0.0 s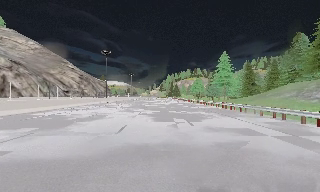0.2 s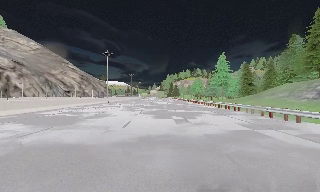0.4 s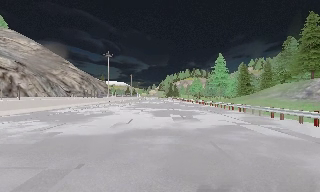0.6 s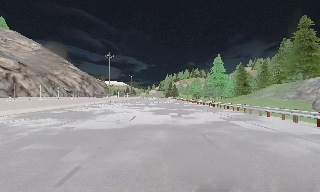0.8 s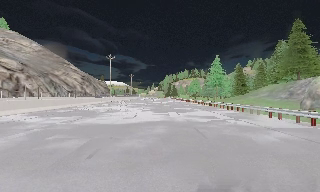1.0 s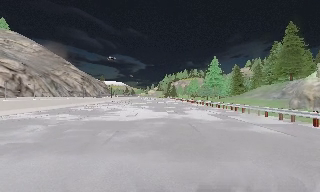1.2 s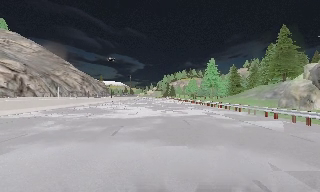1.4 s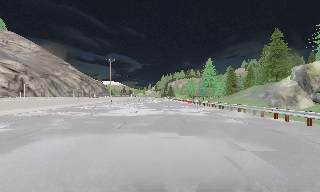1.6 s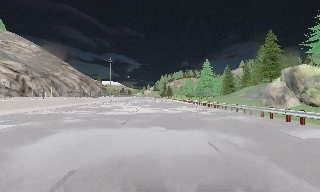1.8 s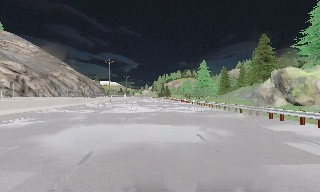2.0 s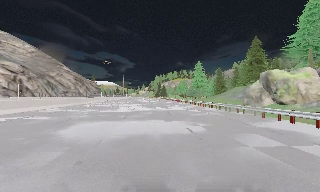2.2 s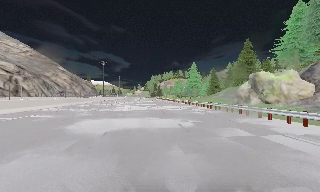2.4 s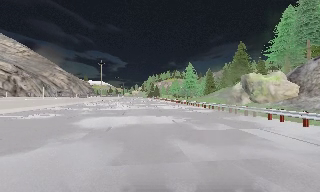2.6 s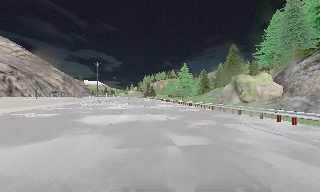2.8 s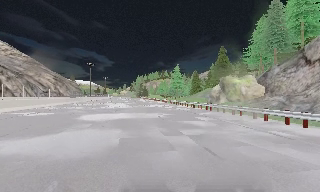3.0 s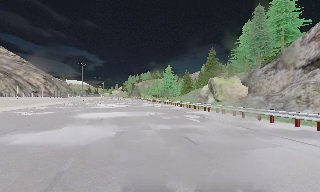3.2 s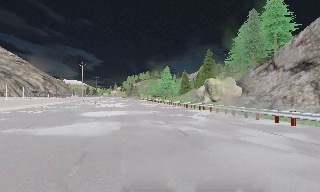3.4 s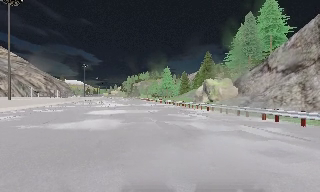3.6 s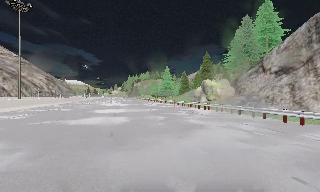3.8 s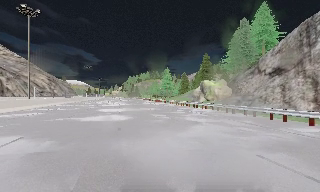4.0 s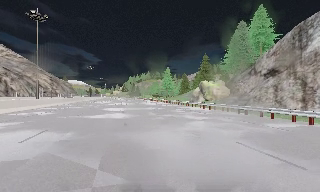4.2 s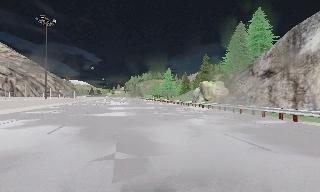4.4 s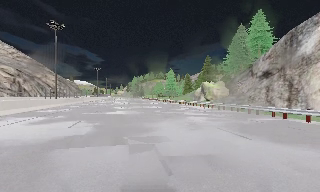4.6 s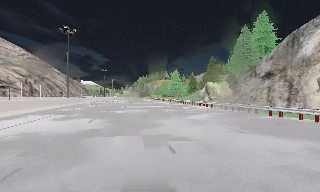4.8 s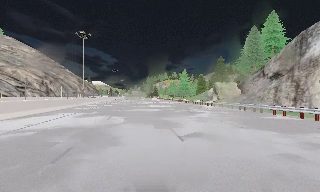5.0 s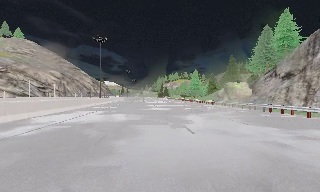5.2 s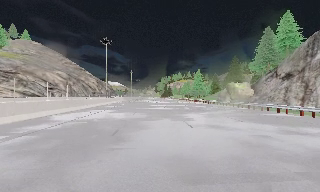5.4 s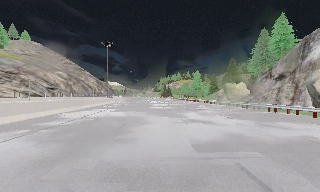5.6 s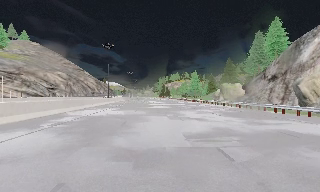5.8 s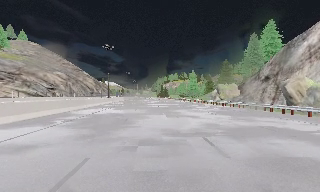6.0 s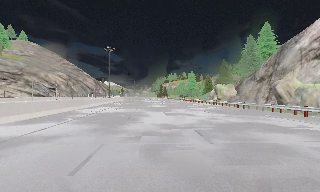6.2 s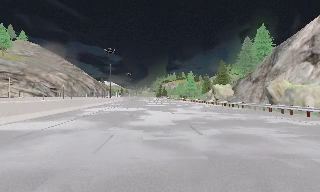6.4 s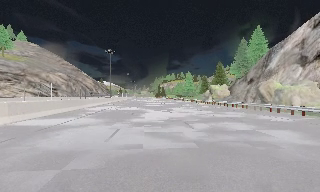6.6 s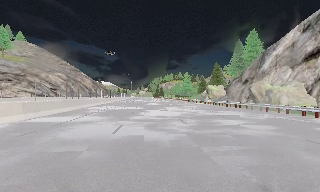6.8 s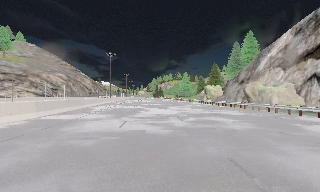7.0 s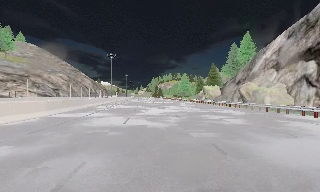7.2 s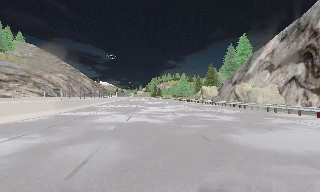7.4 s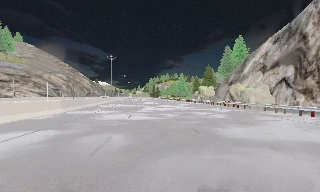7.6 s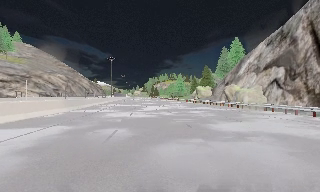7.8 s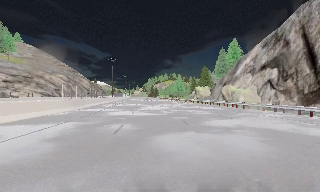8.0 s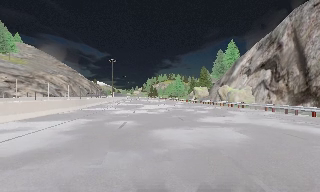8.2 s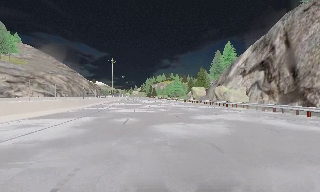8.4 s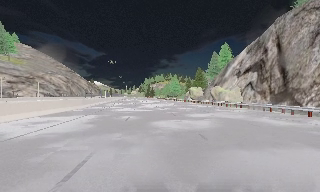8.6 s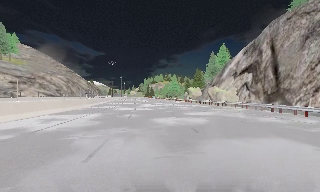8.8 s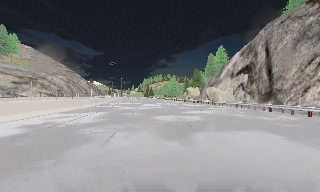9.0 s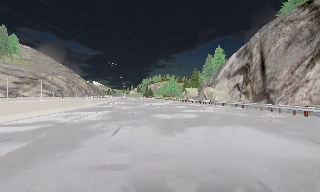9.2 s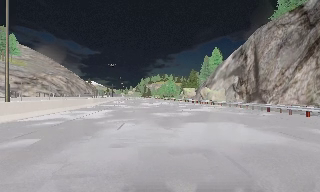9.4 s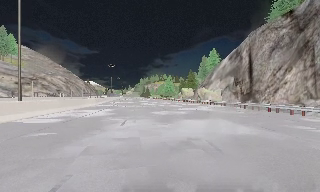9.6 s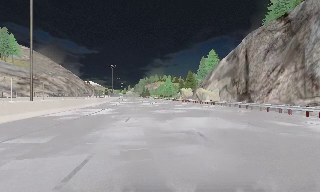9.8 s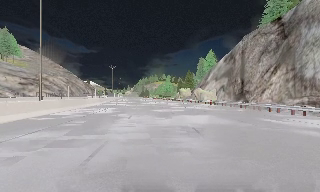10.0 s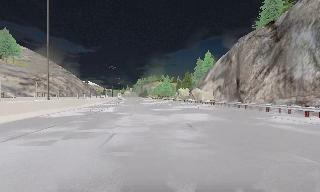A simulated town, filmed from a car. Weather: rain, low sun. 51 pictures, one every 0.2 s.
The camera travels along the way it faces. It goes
backward.
0.0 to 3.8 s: The camera pans to its right, which is clockwise from overhead, by about 15 degrees. It travels backward, about 20 m, so what stands in front gets smaller.
3.8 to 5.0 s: The scene slides to the right, as the camera pans about 10 degrees to its left. It travels backward, about 7 m, so what stands in front gets smaller.
5.0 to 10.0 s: The camera travels backward, about 30 m, so what stands in front gets smaller.
The film runs backward here.
